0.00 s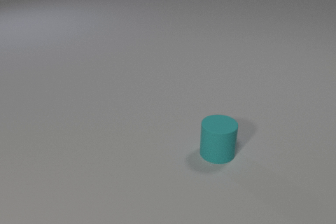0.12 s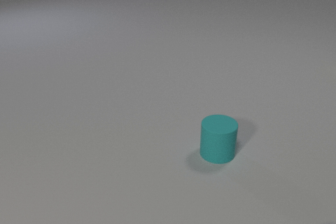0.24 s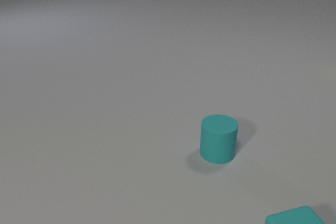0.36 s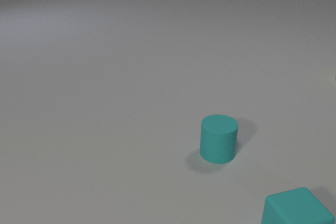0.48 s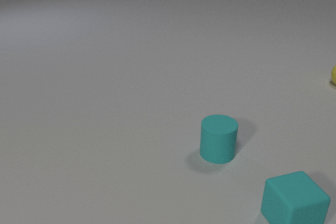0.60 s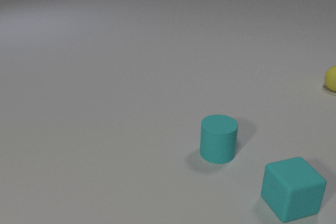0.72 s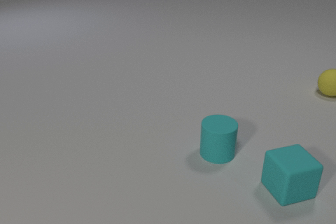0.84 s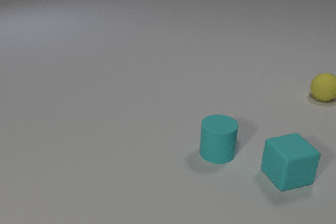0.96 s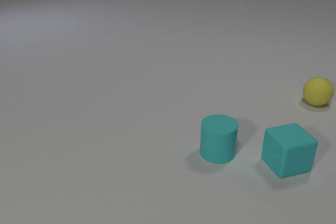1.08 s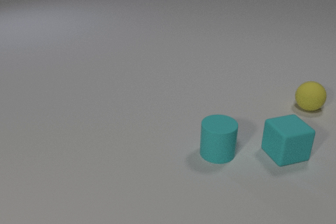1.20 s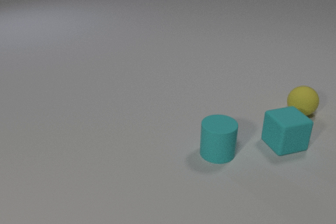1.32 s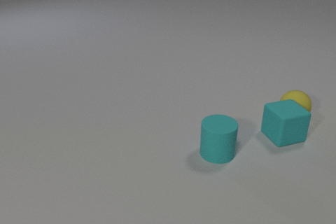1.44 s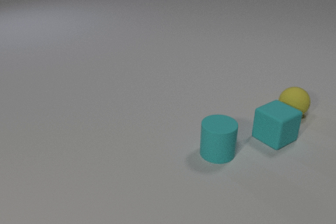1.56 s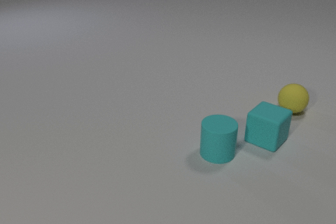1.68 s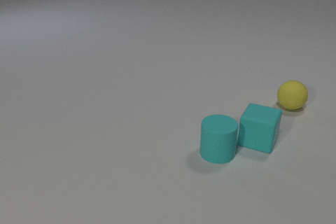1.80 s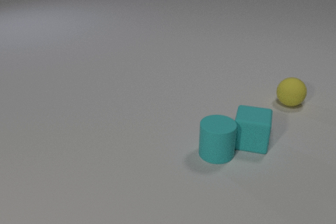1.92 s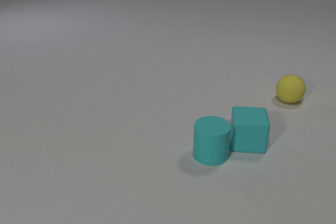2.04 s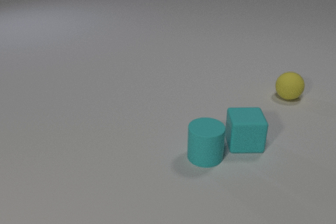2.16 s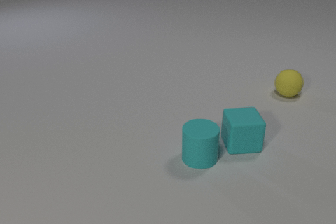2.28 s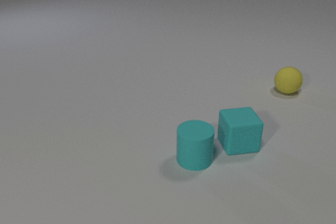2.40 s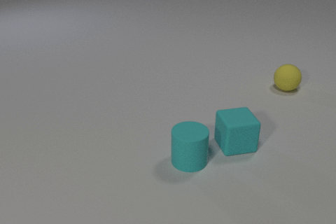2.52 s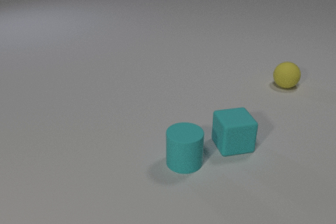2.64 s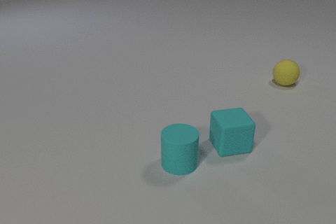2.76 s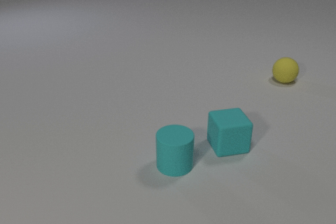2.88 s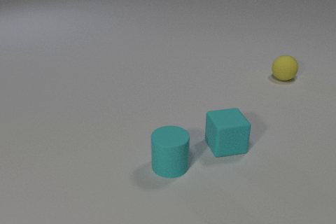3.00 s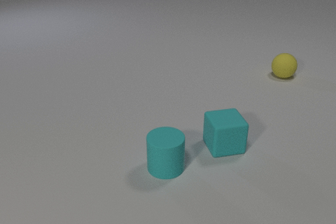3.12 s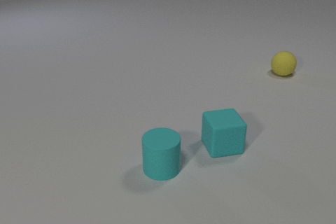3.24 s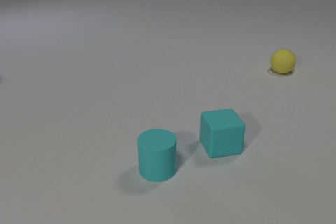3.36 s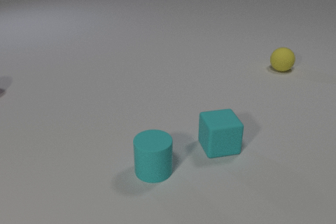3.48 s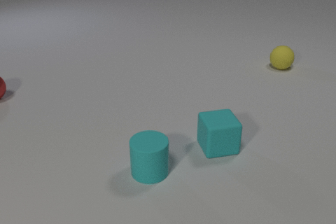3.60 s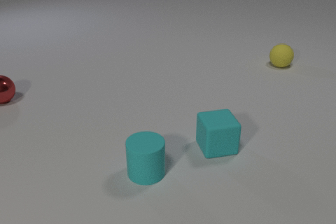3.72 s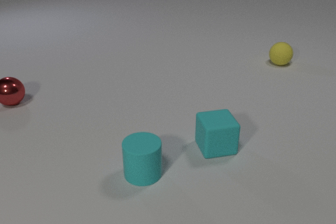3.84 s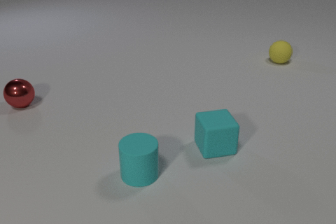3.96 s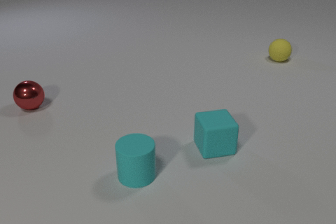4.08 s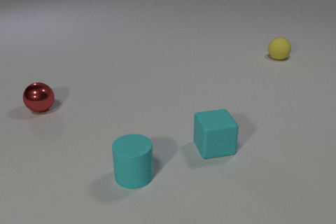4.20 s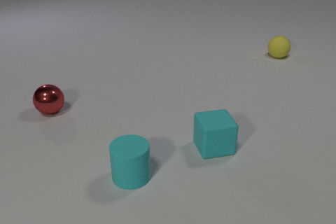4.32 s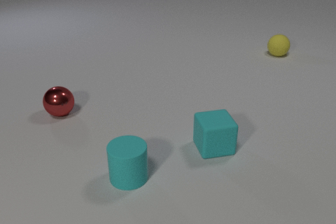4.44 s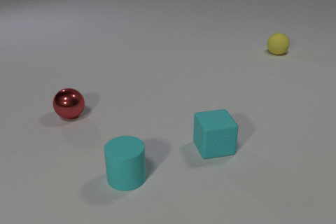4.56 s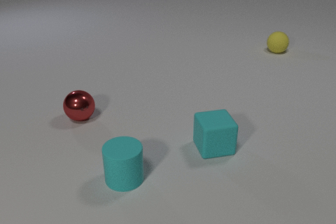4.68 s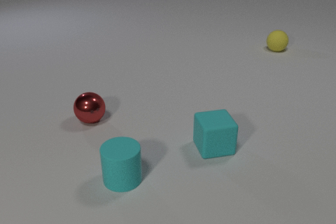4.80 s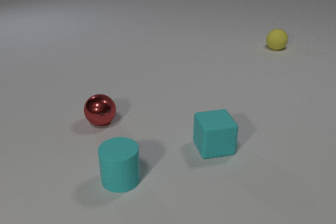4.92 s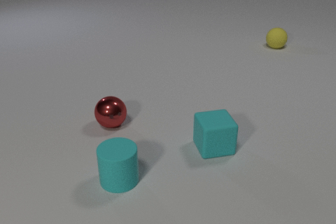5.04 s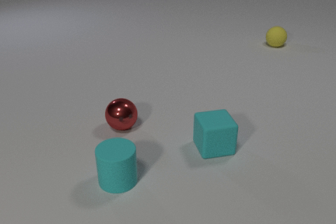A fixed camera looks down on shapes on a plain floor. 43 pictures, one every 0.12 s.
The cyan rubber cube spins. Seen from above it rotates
counterclockwise.
The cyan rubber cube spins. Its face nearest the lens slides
to the right.
0.00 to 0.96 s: The yellow rubber sphere comes in at the right edge, rolls toward the camera and to the left. The cyan rubber cube comes in at the bottom edge, slides away from the camera.
0.96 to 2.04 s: The yellow rubber sphere rolls to the left. The cyan rubber cube slides to the left and away from the camera, spins so that its near face slides to the right, counterclockwise seen from above. The cyan rubber cylinder slides to the left and toward the camera. The yellow rubber sphere and the cyan rubber cube collide. The cyan rubber cube and the cyan rubber cylinder collide.
2.04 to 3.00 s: The yellow rubber sphere rolls away from the camera. The cyan rubber cube slides to the left and toward the camera. The cyan rubber cylinder slides to the left and toward the camera.
3.00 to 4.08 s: The yellow rubber sphere rolls away from the camera. The cyan rubber cube slides to the left. The cyan rubber cylinder slides to the left. The red metal sphere comes in at the left edge, rolls to the right and toward the camera.
4.08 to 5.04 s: The yellow rubber sphere rolls away from the camera. The cyan rubber cylinder slides to the left. The red metal sphere rolls to the right and toward the camera.
Are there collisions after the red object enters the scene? no.
What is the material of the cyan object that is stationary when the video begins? rubber.
How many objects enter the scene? 3.
